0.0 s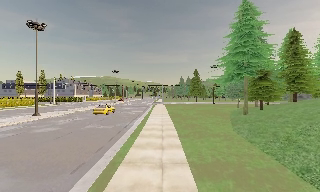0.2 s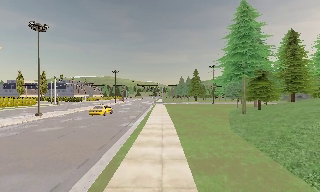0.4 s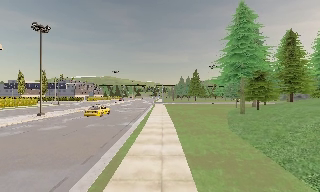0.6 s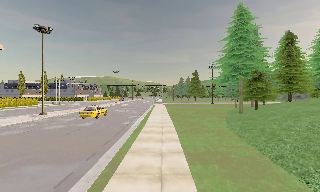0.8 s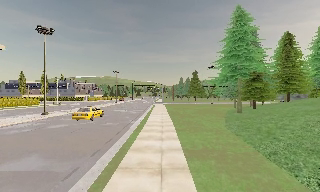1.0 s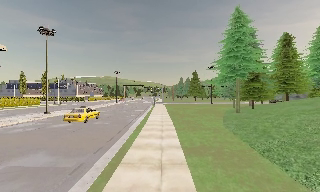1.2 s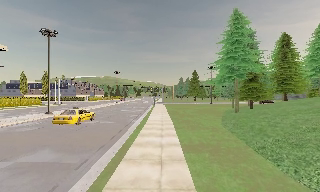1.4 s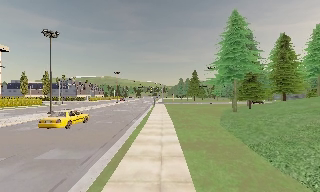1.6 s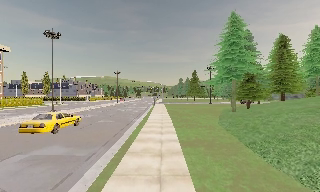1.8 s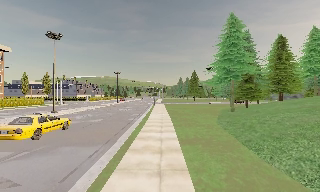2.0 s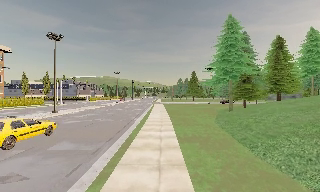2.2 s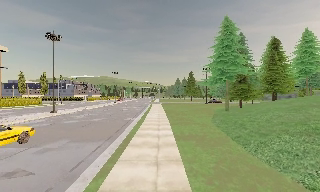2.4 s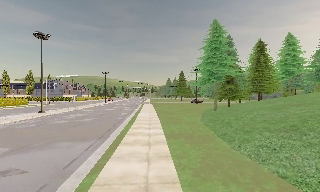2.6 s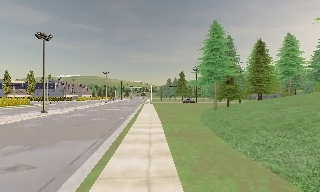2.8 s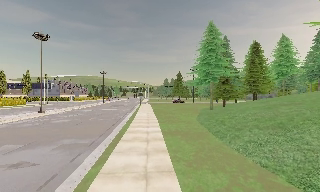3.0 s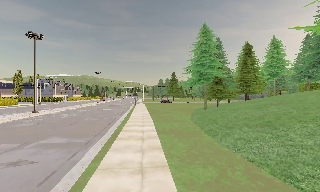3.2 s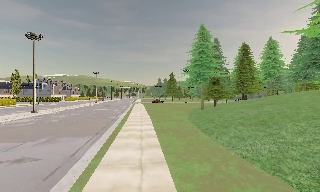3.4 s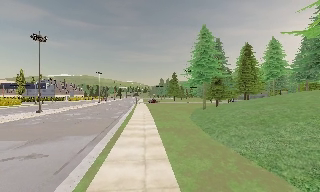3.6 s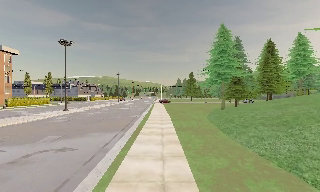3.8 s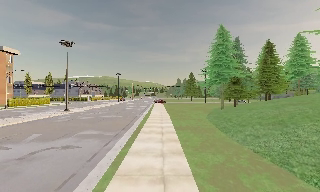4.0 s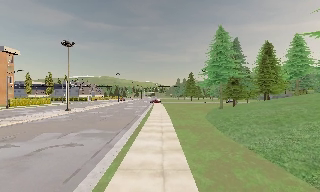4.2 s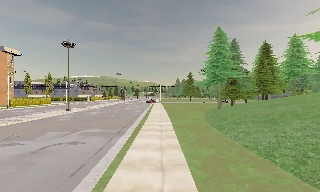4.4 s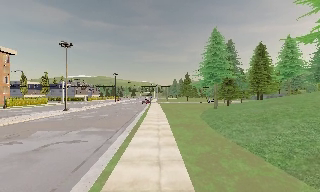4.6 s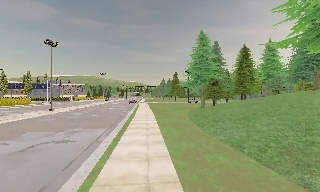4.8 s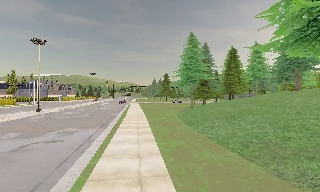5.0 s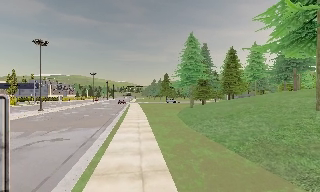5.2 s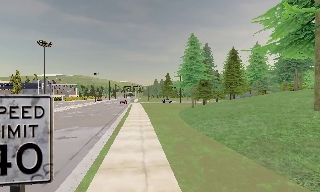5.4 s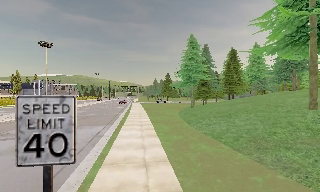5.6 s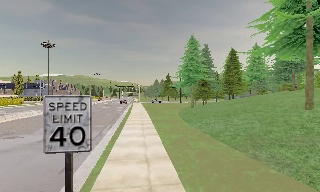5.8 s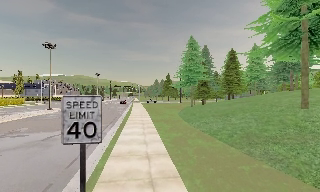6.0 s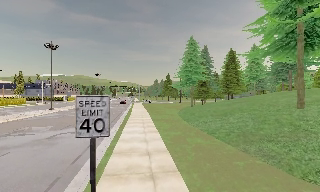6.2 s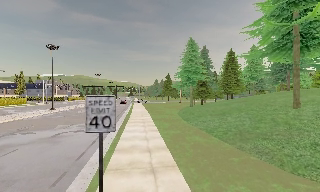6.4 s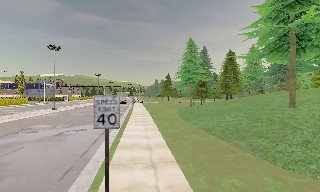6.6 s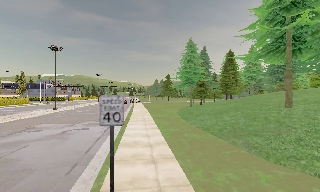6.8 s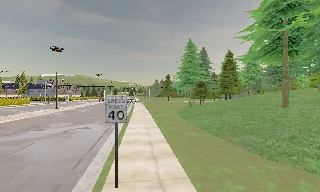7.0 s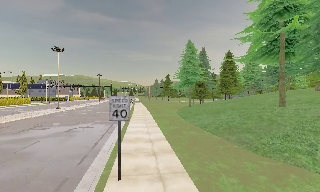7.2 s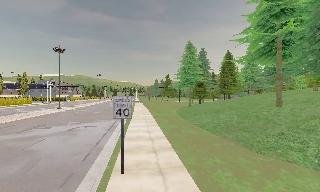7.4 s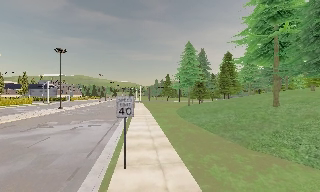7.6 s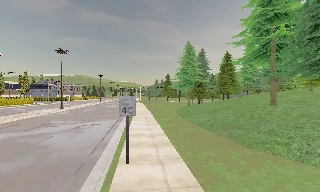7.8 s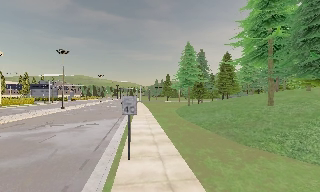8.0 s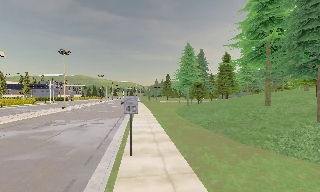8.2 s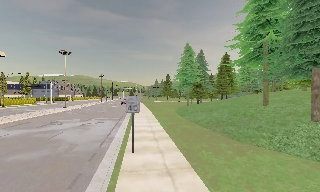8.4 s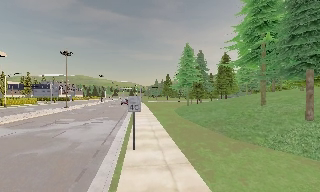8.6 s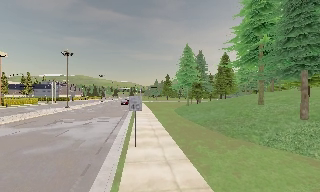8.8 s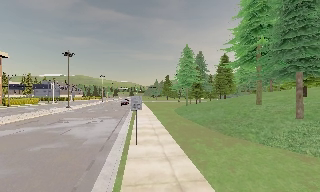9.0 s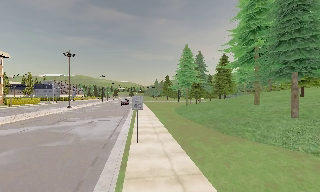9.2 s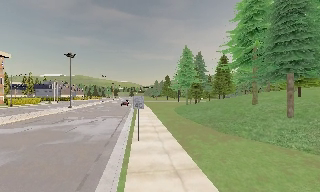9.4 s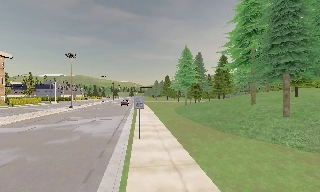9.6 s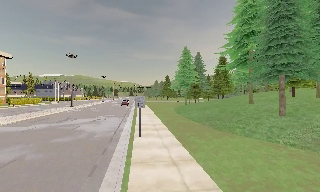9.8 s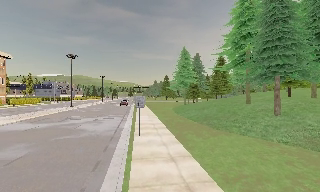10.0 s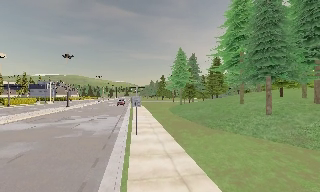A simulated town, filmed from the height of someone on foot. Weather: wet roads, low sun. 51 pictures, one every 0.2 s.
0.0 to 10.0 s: The scene slides to the left, as the camera pans about 10 degrees to its right. It travels backward, about 19 m, so what stands in front gets smaller.
The film runs backward here.
